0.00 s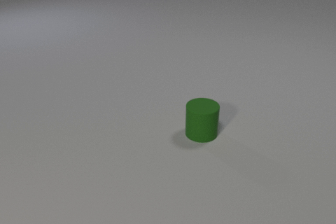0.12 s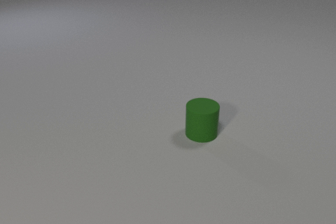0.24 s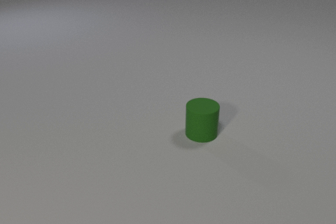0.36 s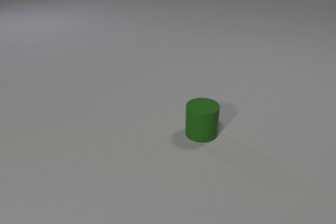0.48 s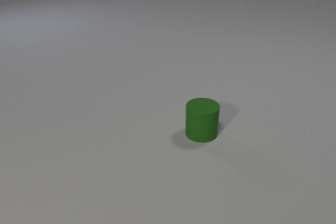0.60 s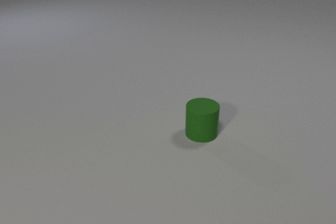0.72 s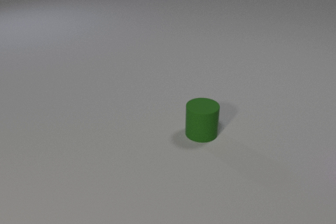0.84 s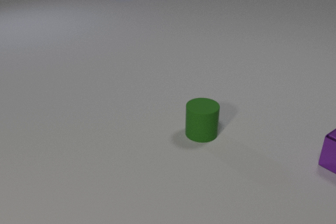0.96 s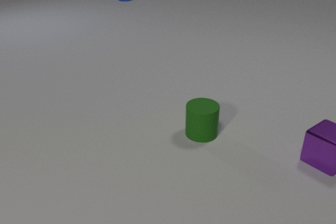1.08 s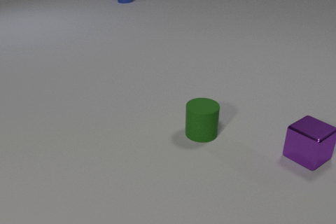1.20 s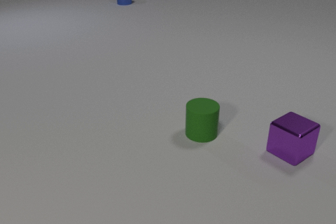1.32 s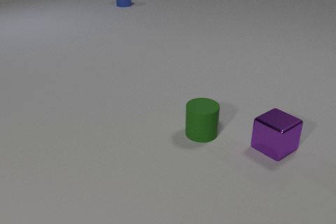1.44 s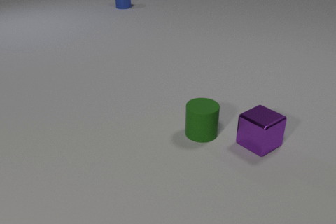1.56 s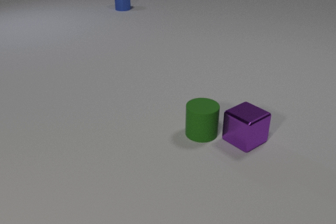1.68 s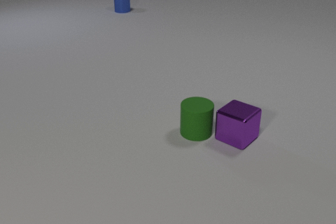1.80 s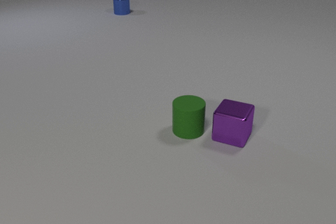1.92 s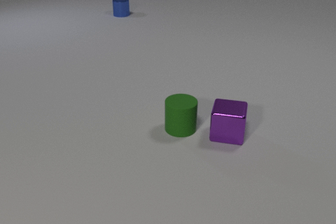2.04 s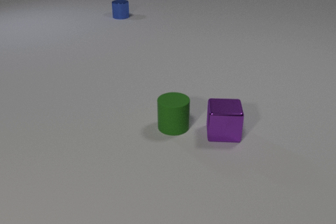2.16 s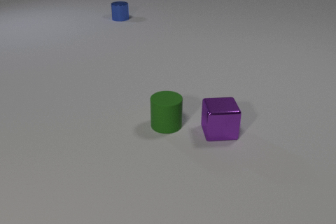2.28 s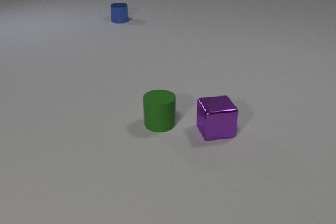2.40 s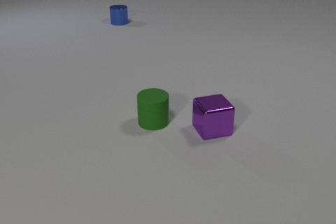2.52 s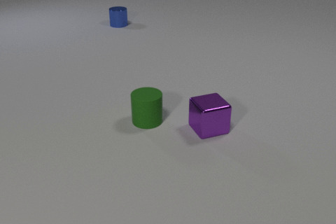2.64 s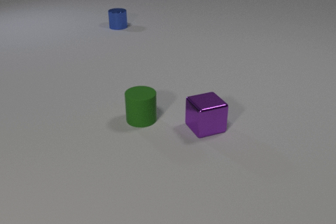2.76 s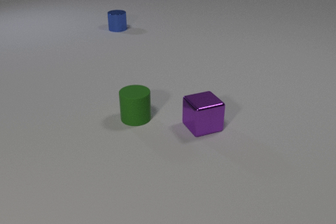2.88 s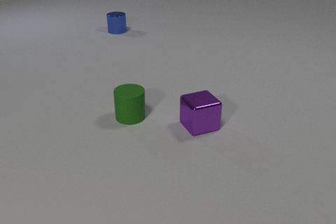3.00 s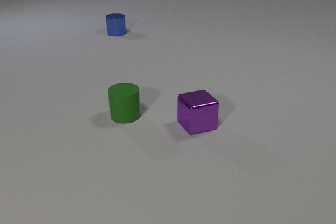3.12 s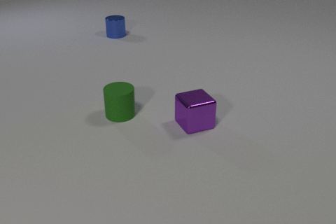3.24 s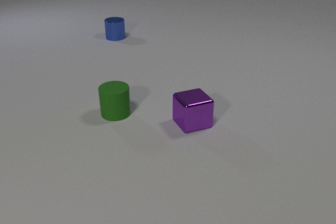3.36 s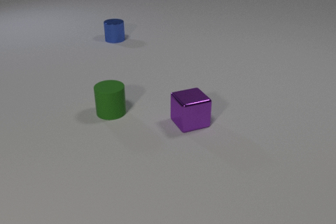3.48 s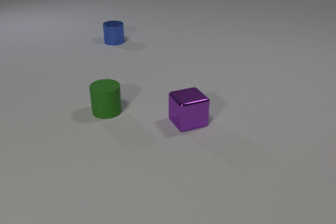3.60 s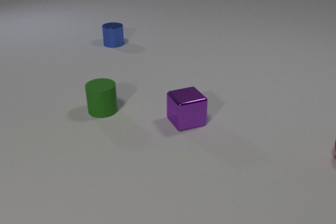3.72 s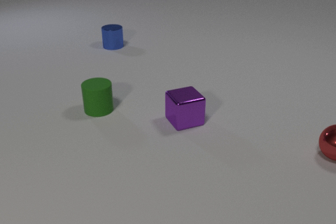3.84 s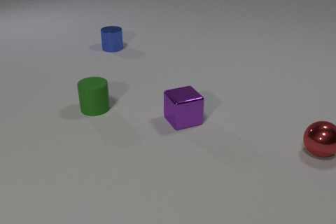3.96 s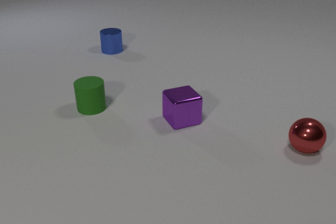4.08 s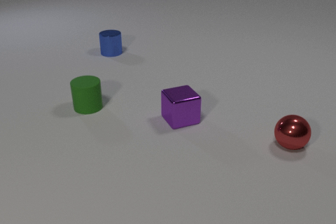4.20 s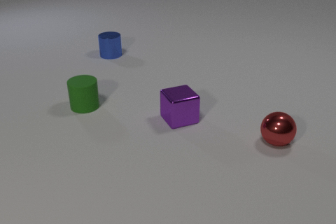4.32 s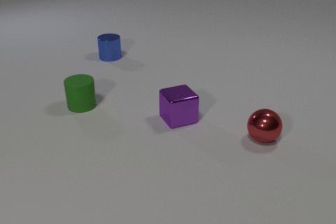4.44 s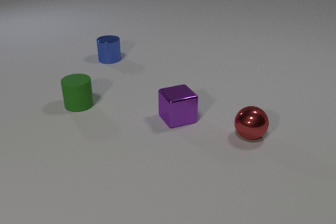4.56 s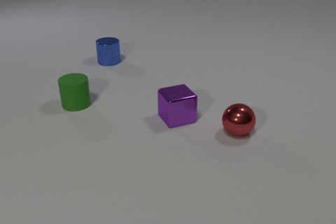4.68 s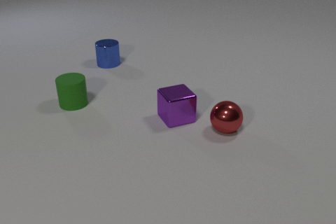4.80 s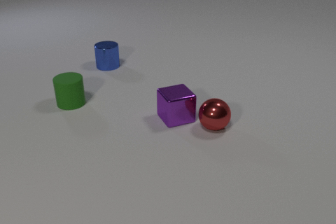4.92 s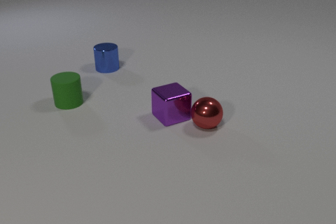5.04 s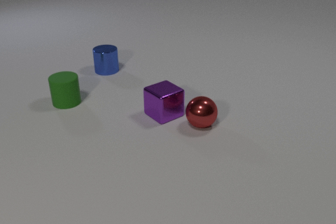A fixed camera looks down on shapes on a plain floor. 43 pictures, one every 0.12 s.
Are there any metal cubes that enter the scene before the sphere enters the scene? yes.
How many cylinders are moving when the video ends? 2.
Are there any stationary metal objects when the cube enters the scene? no.
0.00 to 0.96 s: The purple metal cube comes in at the right edge, slides to the left. The blue metal cylinder comes in at the top edge, slides toward the camera.
0.96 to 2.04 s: The purple metal cube slides to the left, spins counterclockwise seen from above by about 45 degrees, its near face sliding to the right. The green rubber cylinder slides to the left. The blue metal cylinder slides toward the camera. The purple metal cube and the green rubber cylinder collide.
2.04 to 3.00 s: The purple metal cube slides to the left and away from the camera, spins so that its near face slides to the right, counterclockwise seen from above. The green rubber cylinder slides to the left and away from the camera. The blue metal cylinder slides toward the camera.
3.00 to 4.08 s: The purple metal cube slides to the left and away from the camera. The green rubber cylinder slides to the left and away from the camera. The red metal sphere comes in at the right edge, rolls to the left. The blue metal cylinder slides toward the camera.
4.08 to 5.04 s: The purple metal cube slides to the left and away from the camera. The green rubber cylinder slides to the left and away from the camera. The red metal sphere rolls to the left. The blue metal cylinder slides toward the camera. The purple metal cube and the red metal sphere collide.
